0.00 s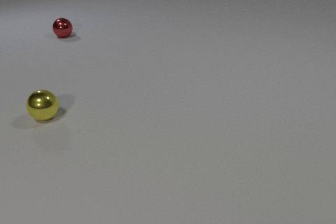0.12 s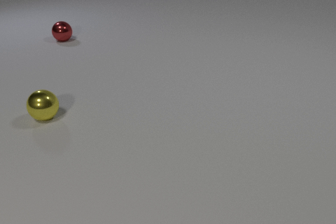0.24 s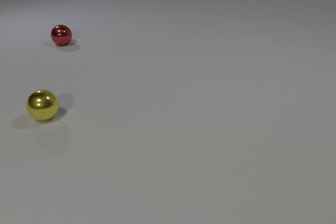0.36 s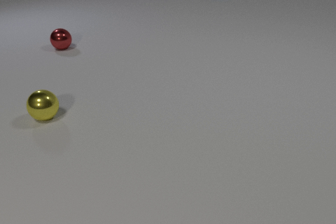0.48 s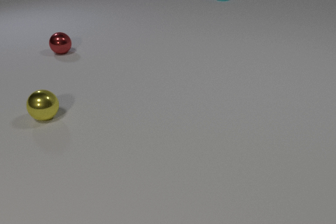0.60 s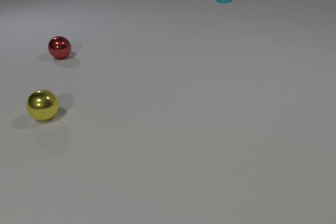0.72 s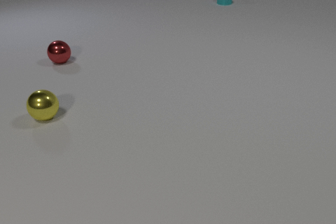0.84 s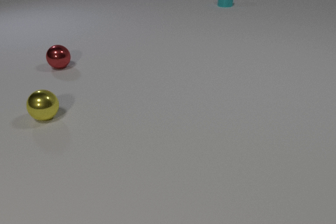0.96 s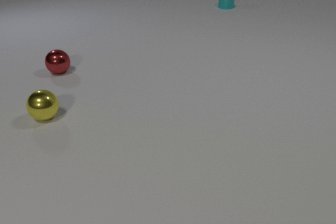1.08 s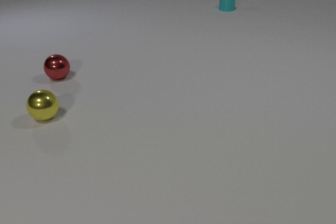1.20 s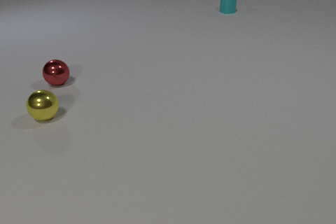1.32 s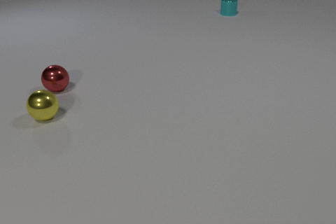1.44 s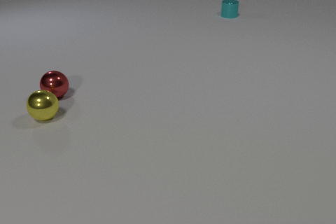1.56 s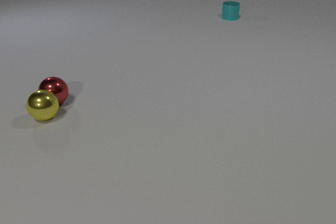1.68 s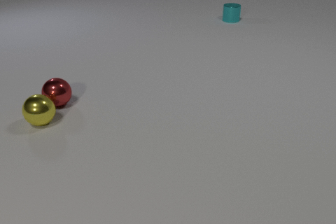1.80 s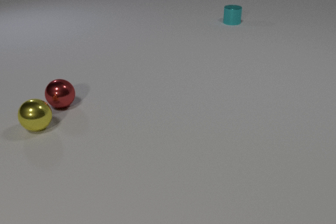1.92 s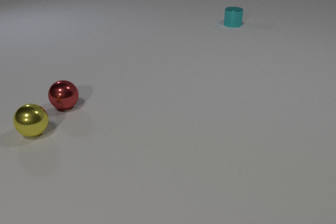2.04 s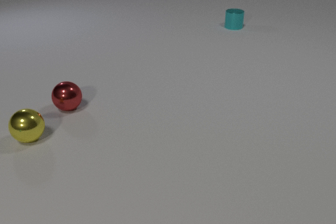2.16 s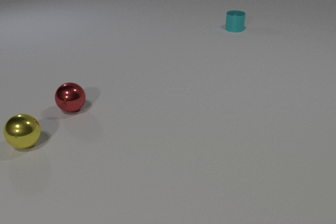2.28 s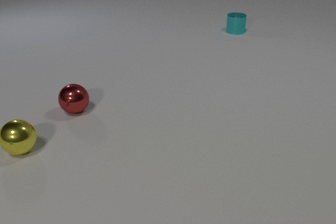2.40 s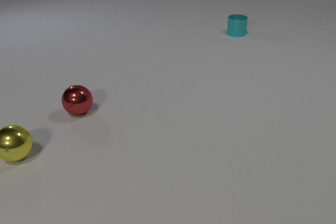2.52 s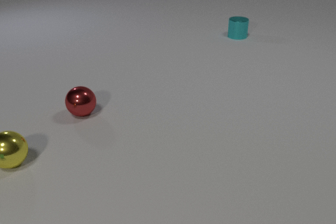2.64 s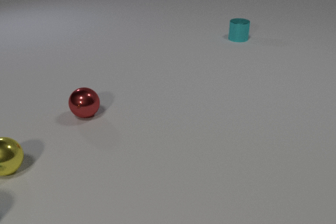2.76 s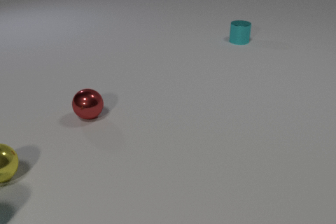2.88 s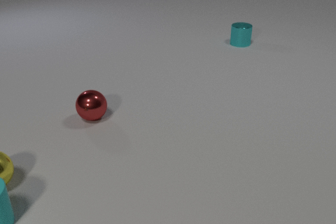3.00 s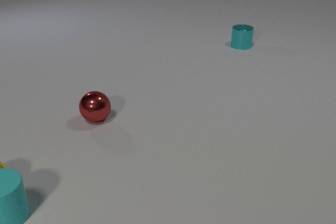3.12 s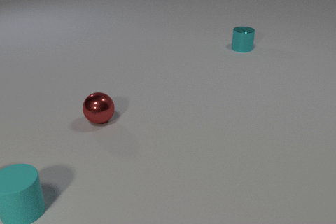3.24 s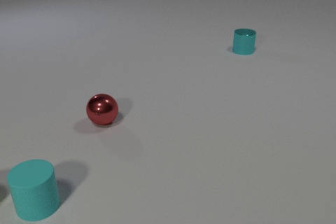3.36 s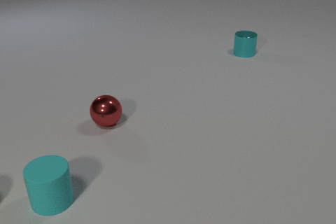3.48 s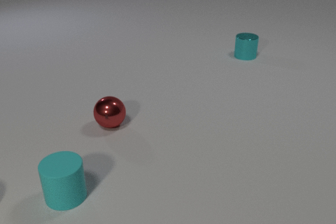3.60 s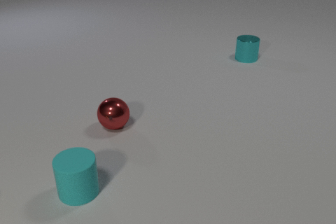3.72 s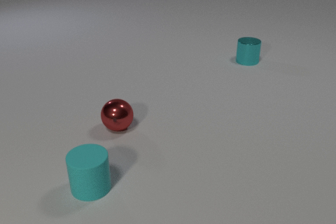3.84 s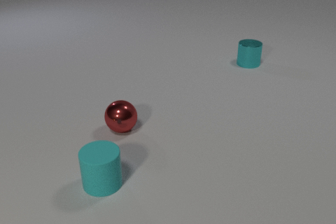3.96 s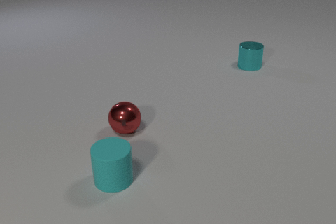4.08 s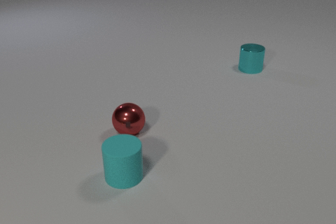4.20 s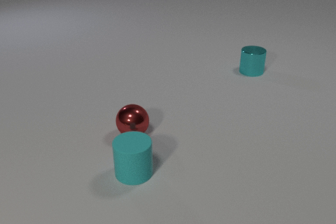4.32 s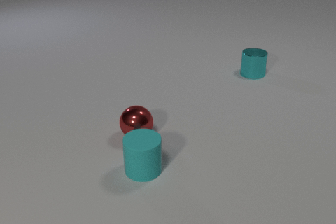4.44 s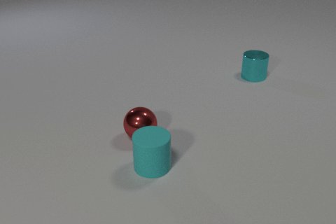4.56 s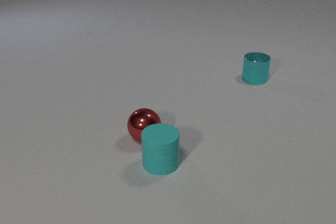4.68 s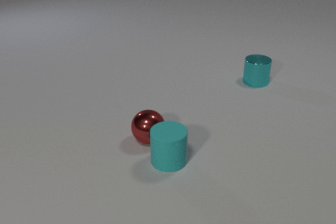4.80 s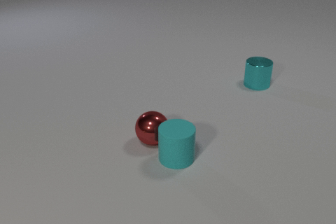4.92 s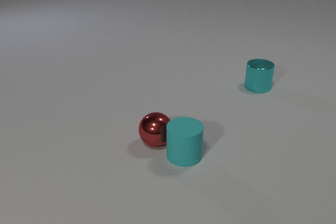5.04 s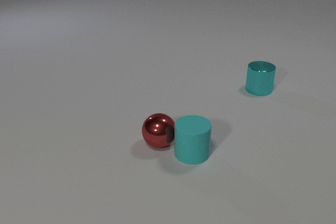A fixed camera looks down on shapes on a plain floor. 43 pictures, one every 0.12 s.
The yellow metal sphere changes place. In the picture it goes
toward the camera.
The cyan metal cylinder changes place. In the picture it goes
toward the camera.
0.00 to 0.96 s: The red metal sphere rolls toward the camera. The cyan metal cylinder comes in at the top edge, slides toward the camera.
0.96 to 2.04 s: The red metal sphere rolls toward the camera. The yellow metal sphere rolls toward the camera and to the left. The cyan metal cylinder slides toward the camera. The red metal sphere and the yellow metal sphere collide.
2.04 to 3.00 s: The red metal sphere rolls toward the camera and to the right. The yellow metal sphere rolls toward the camera and to the left. The cyan rubber cylinder comes in at the left edge, slides to the right. The cyan metal cylinder slides toward the camera. The yellow metal sphere and the cyan rubber cylinder collide.
3.00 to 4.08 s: The red metal sphere rolls to the right and toward the camera. The yellow metal sphere leaves at the left edge. The cyan rubber cylinder slides to the right. The cyan metal cylinder slides toward the camera.
4.08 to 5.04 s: The red metal sphere rolls to the right and toward the camera. The cyan rubber cylinder slides to the right and away from the camera. The cyan metal cylinder slides toward the camera. The red metal sphere and the cyan rubber cylinder collide.
What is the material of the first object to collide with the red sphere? metal.
How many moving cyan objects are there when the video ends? 2.
What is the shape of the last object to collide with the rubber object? sphere.
